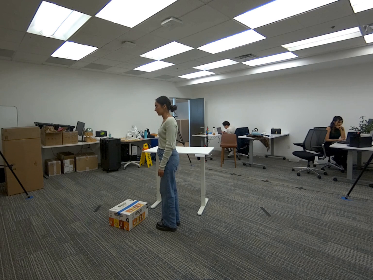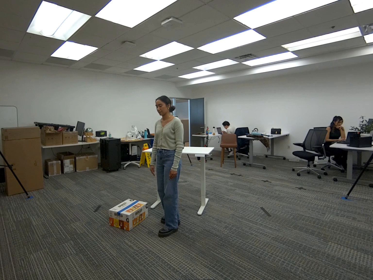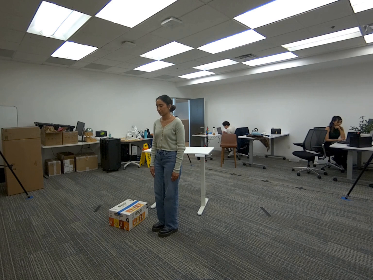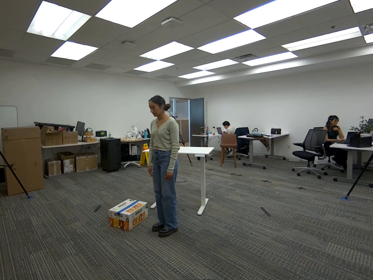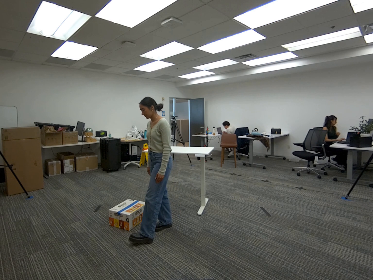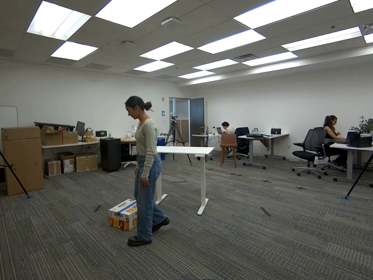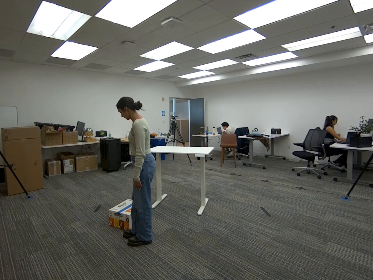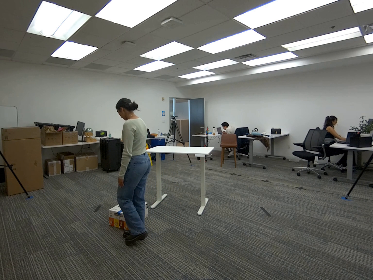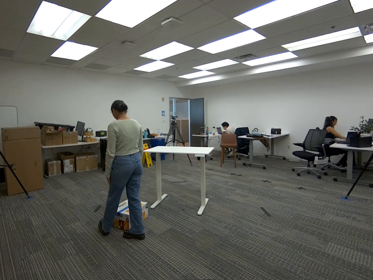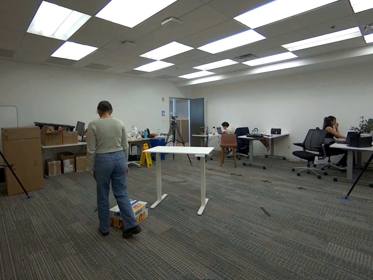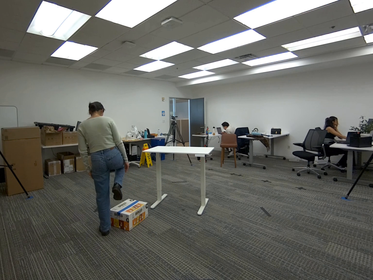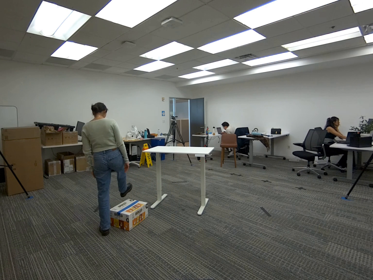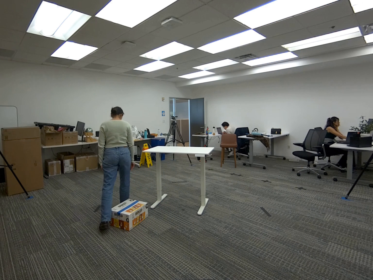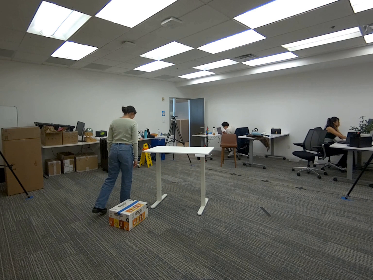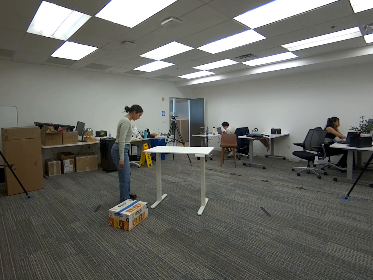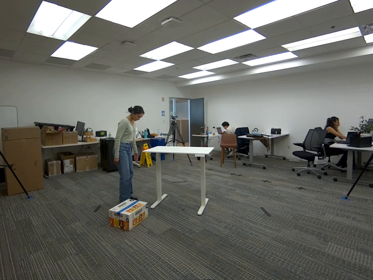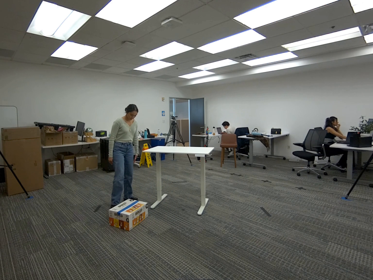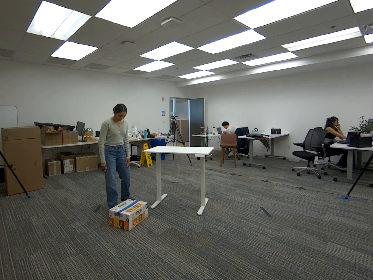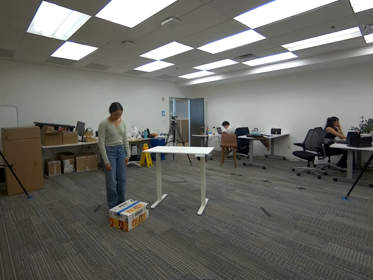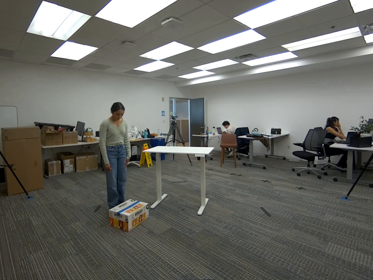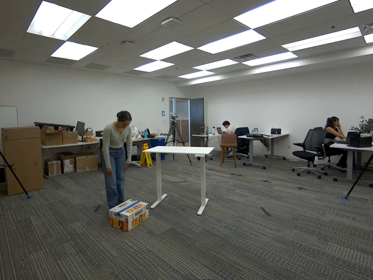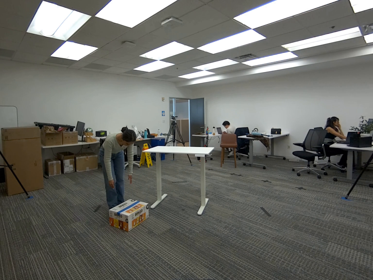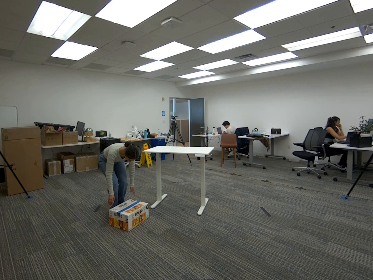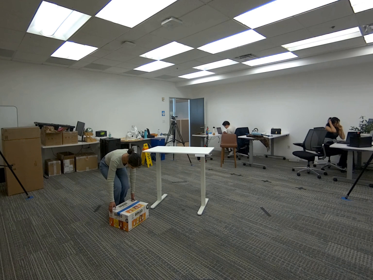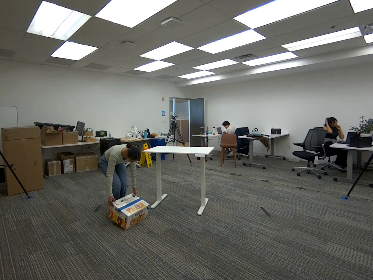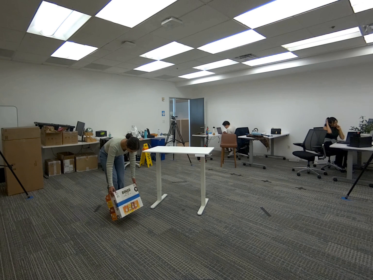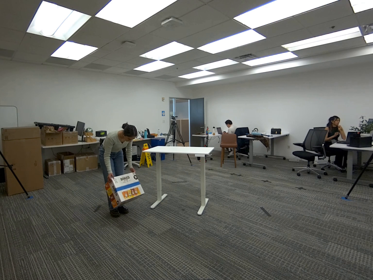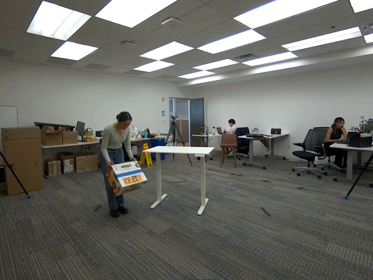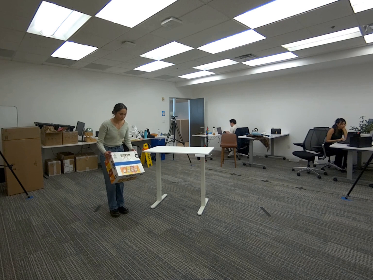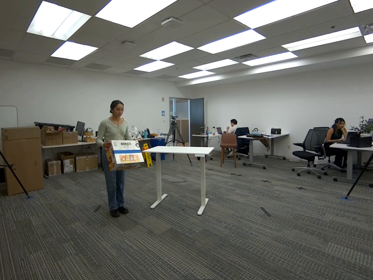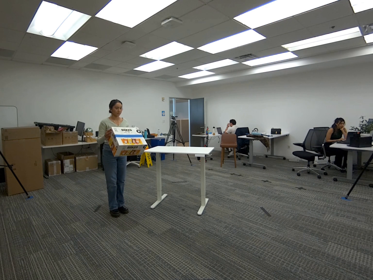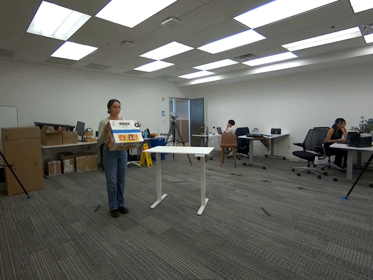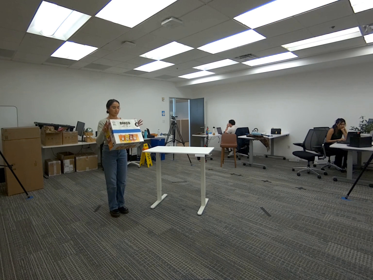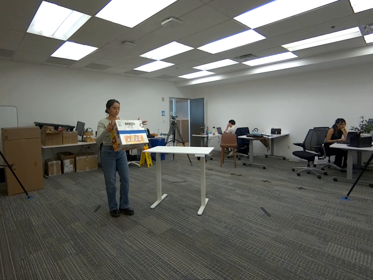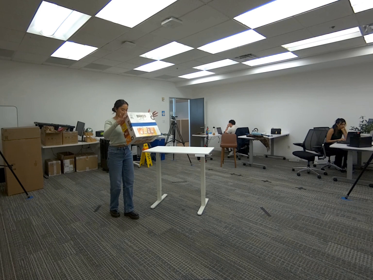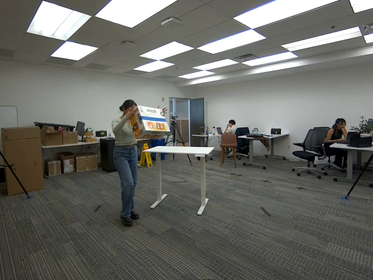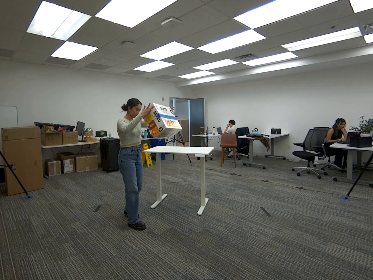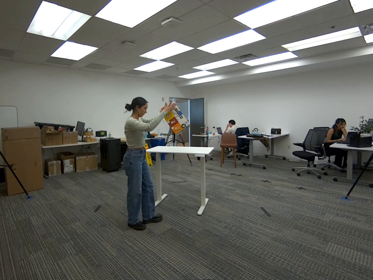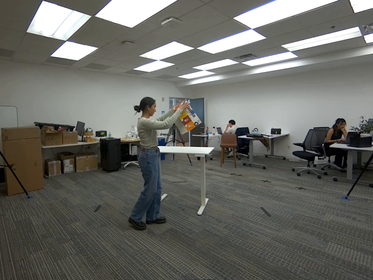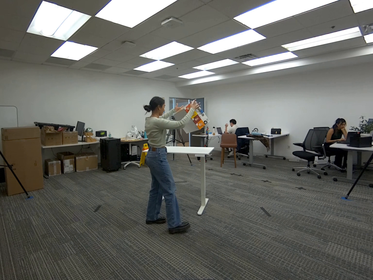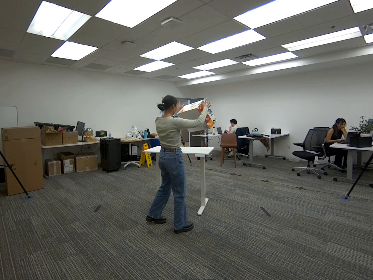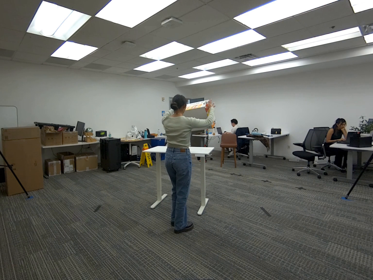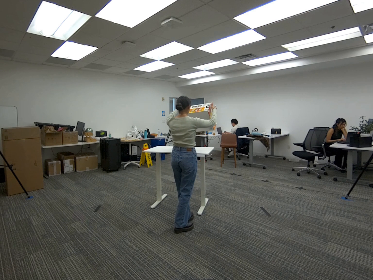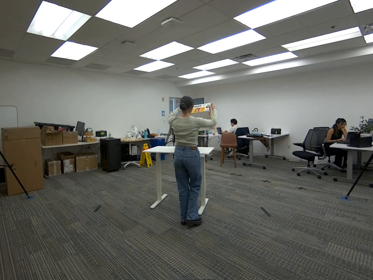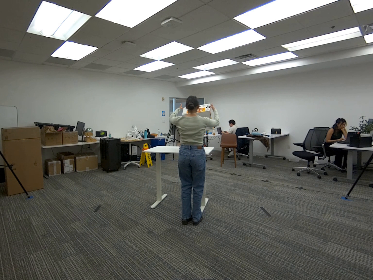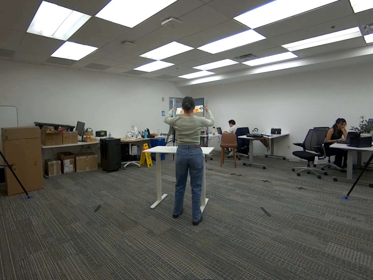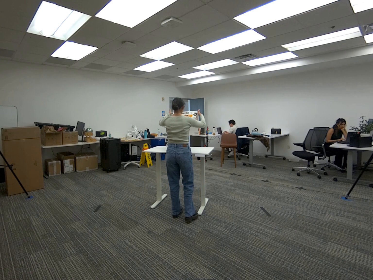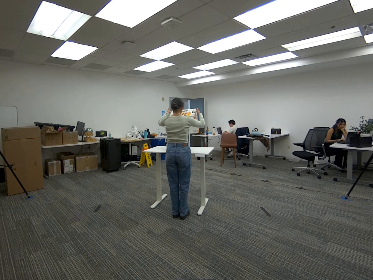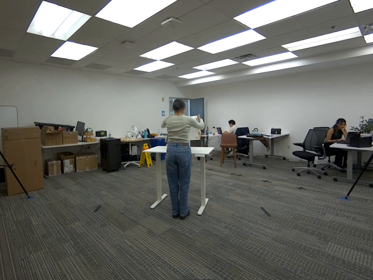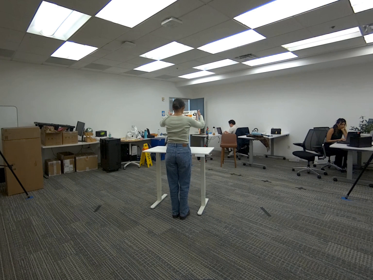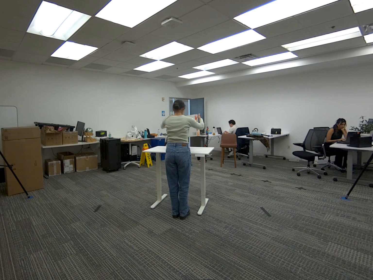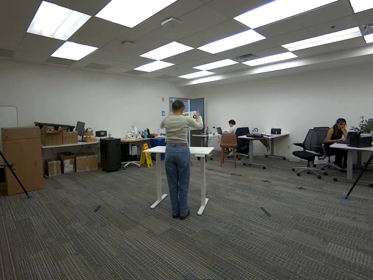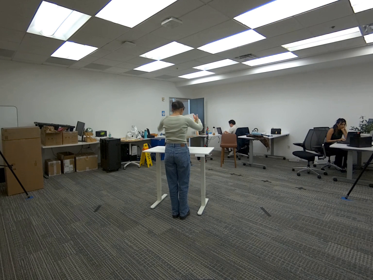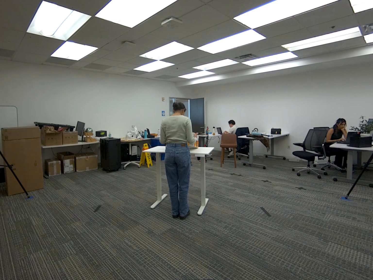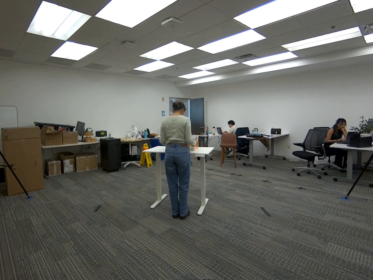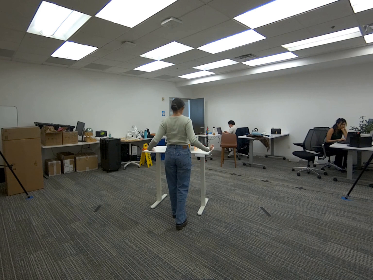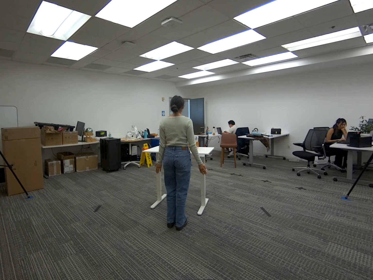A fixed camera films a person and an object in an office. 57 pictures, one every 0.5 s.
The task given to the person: Walk to the snack box on the ground, use both hands to pick up the box and place it on the white desk.
